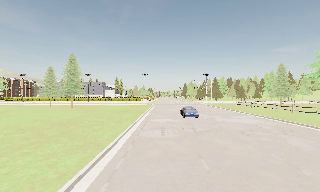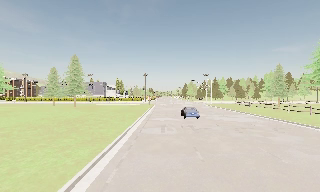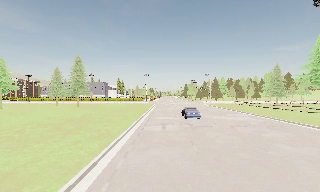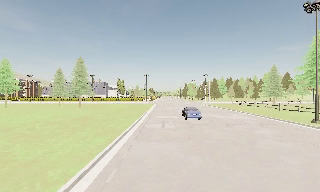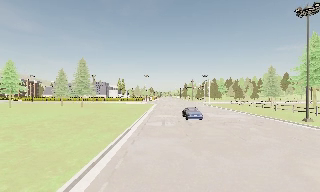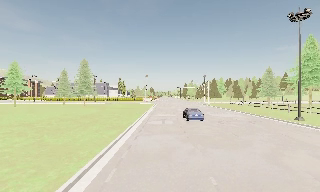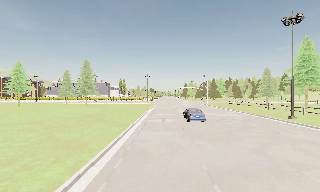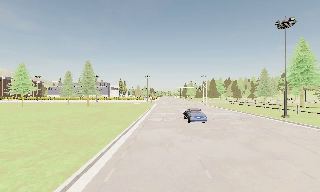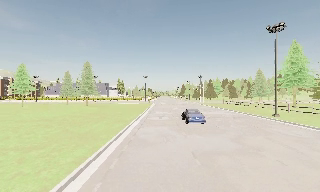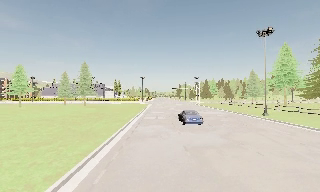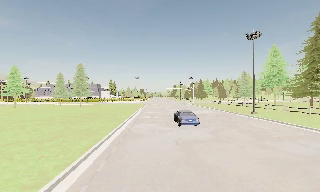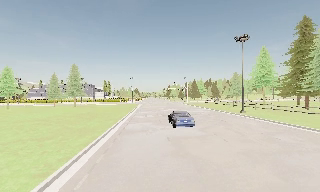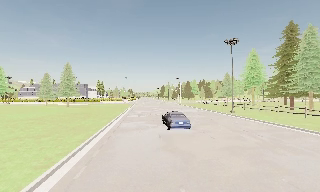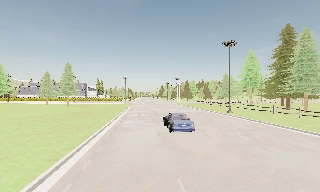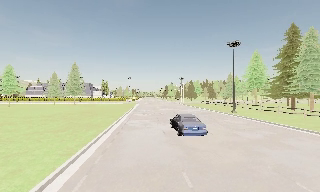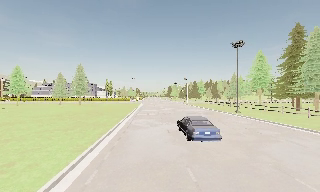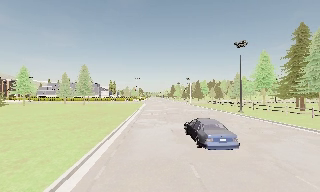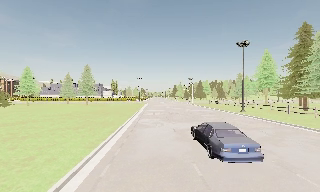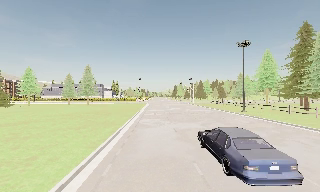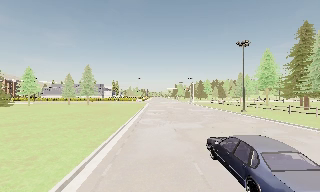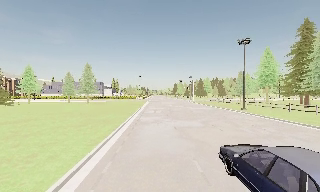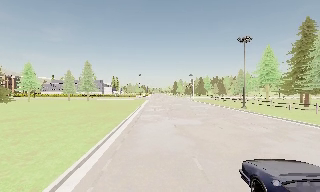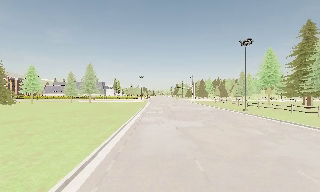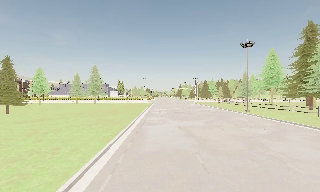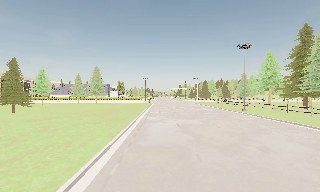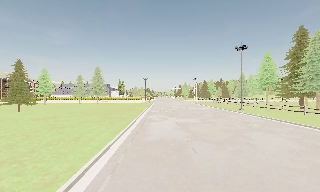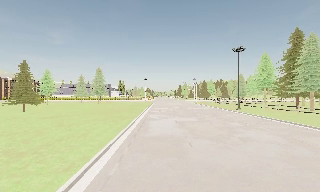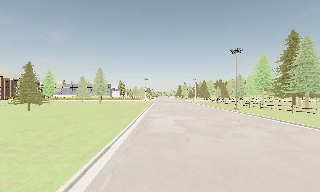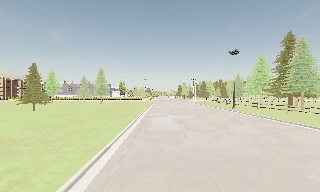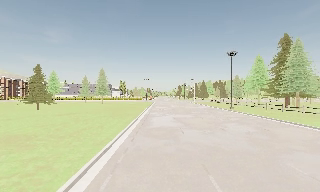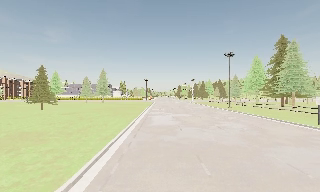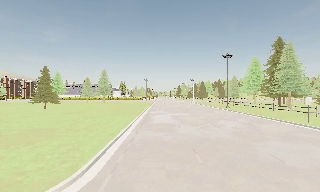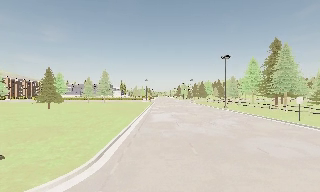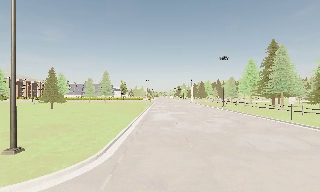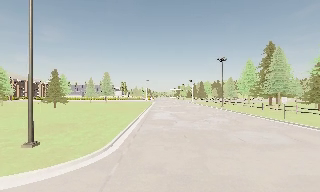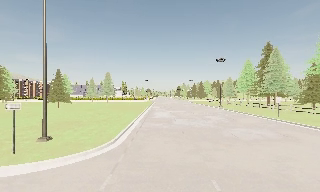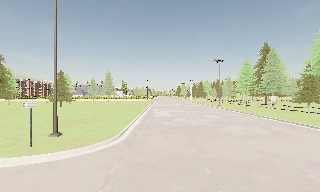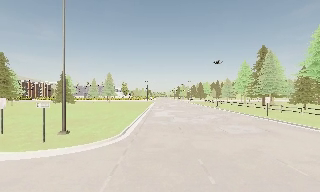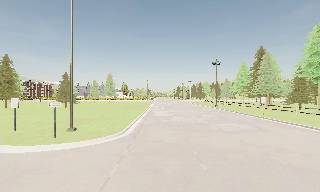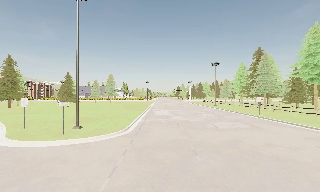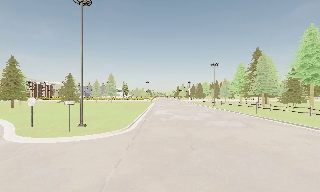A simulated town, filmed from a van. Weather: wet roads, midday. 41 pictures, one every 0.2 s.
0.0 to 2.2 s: The camera travels backward, about 11 m, so what stands in front gets smaller.
2.2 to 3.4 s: The camera travels backward, about 2.5 m, so what stands in front gets smaller. It loses speed.
3.4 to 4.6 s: The camera travels backward, about 1 m, so what stands in front gets smaller. It gains speed.
4.6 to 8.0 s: The camera travels backward, about 17 m, so what stands in front gets smaller.
The film runs backward here.
